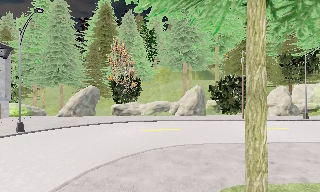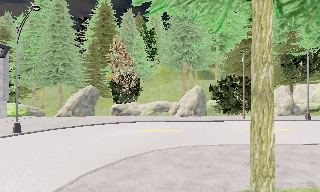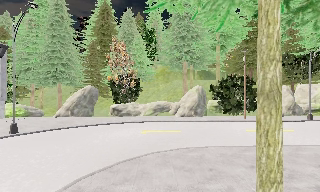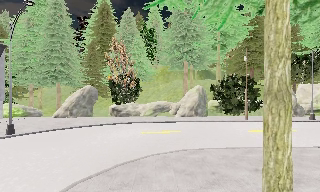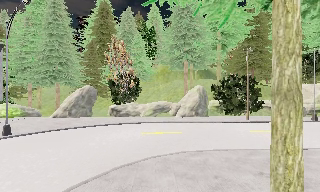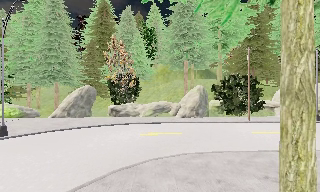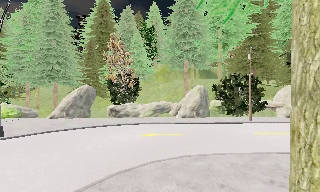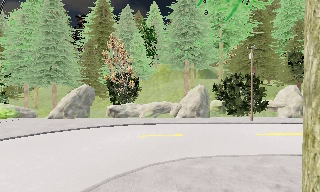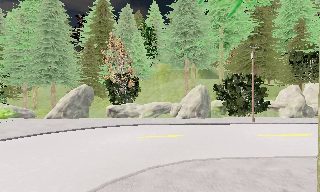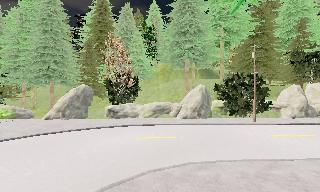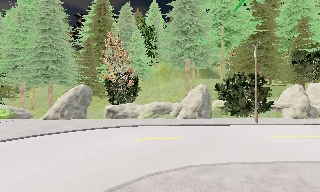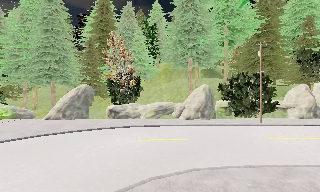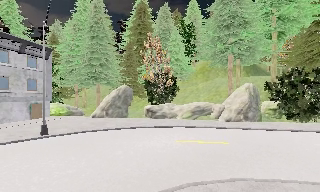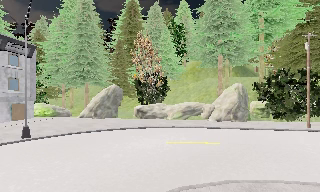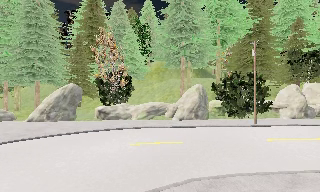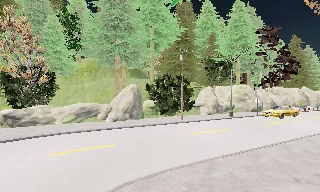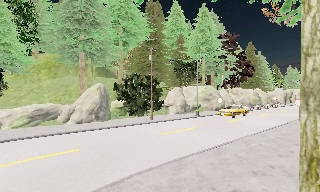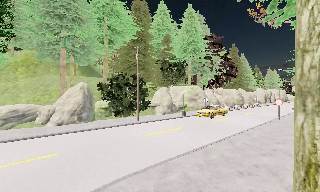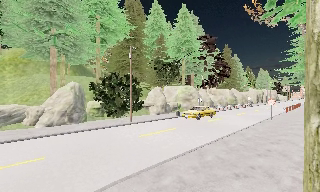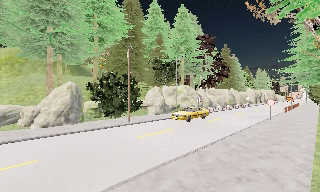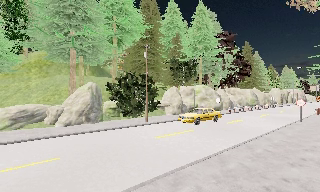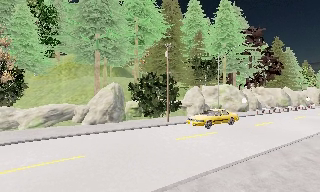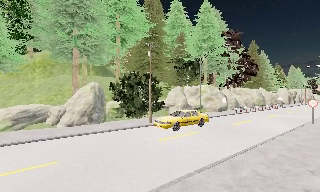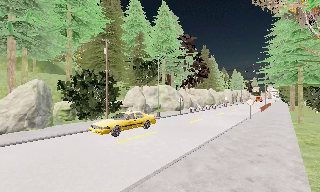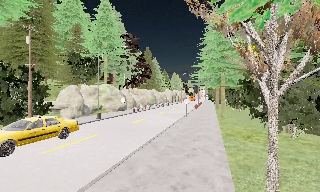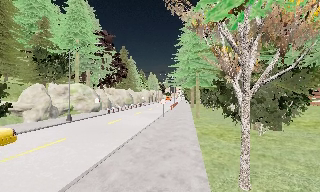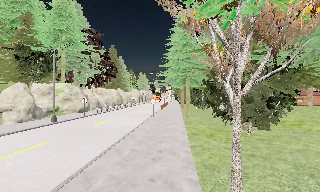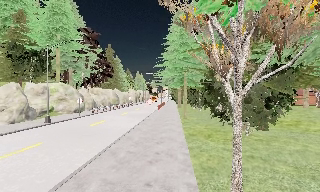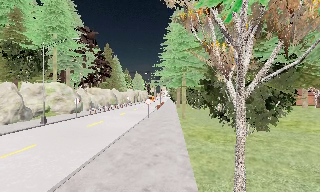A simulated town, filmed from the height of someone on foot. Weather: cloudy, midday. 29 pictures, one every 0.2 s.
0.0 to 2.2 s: The camera travels forward, about 2.5 m, so what stands in front looms larger.
2.2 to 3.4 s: The scene slides to the left, as the camera pans about 40 degrees to its right. It travels forward, about 1.5 m.
3.4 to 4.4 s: The camera travels forward, about 1 m, so what stands in front looms larger.
4.4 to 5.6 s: The camera pans to its right, which is clockwise from overhead, by about 50 degrees. It travels forward, about 1.5 m.
The film runs forward here.
